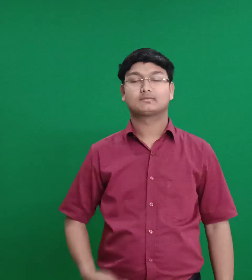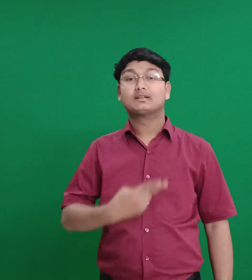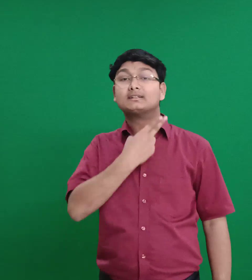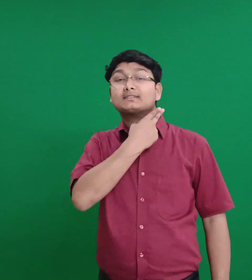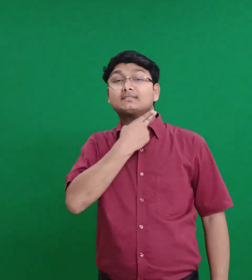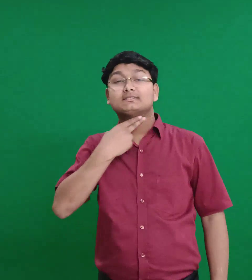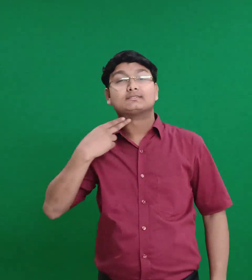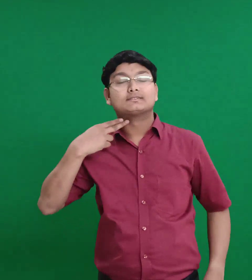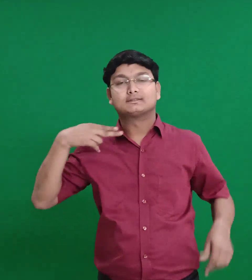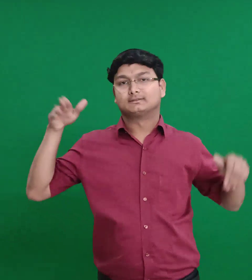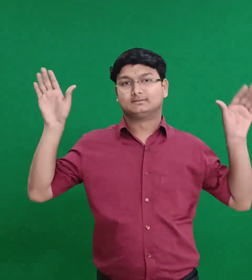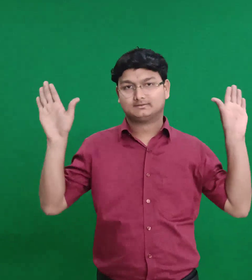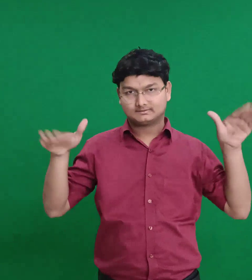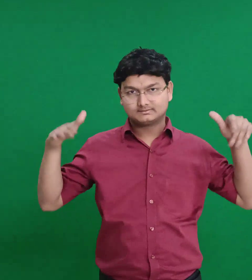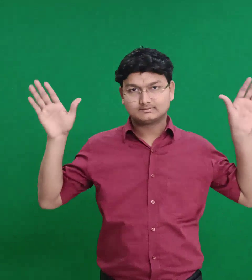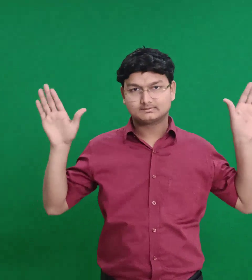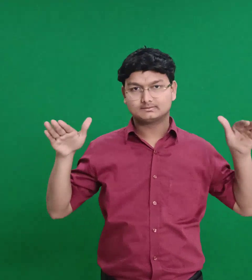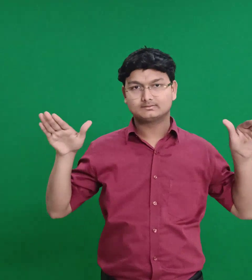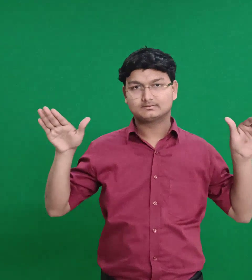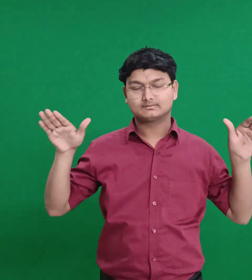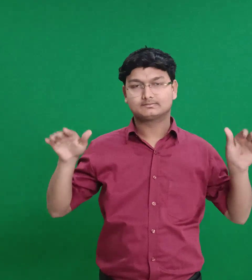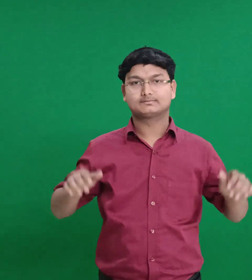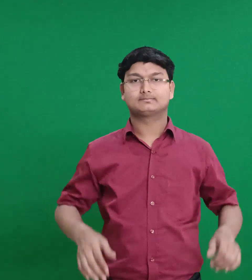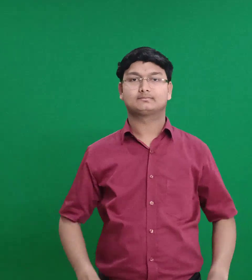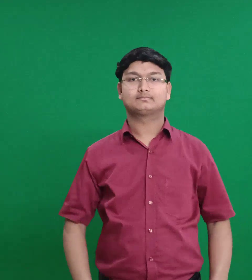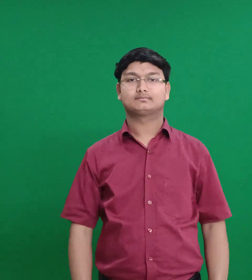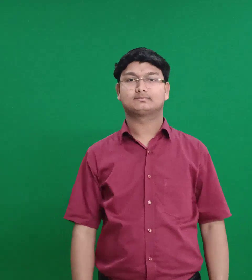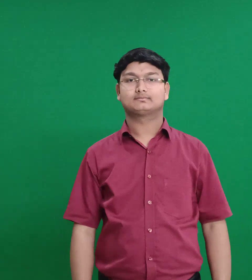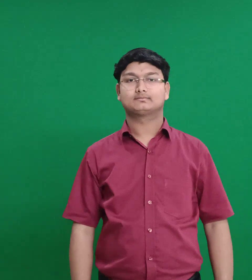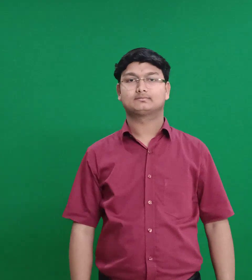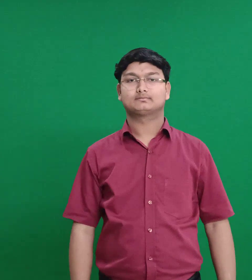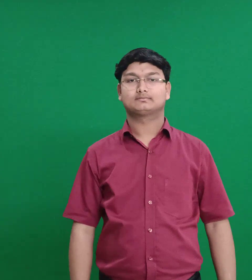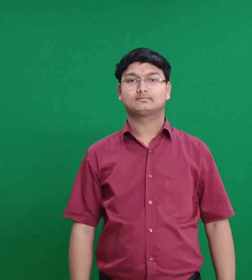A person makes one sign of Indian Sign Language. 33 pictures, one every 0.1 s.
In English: pigeons
